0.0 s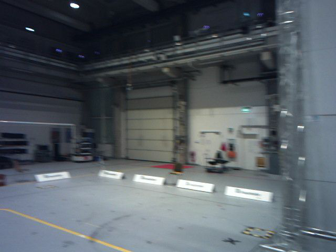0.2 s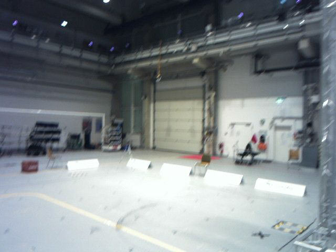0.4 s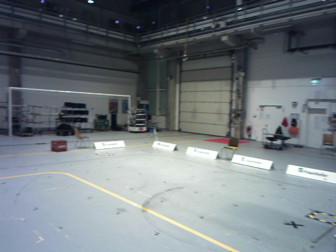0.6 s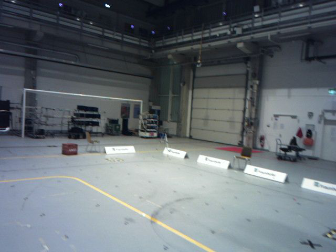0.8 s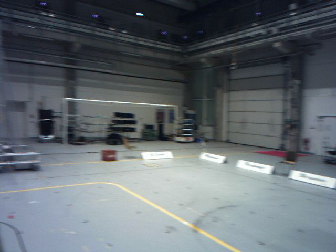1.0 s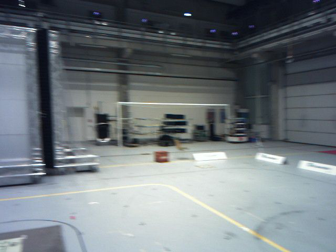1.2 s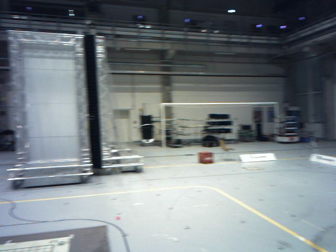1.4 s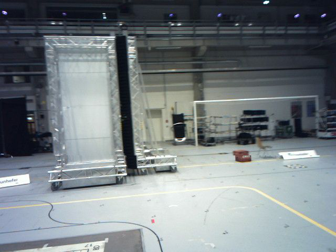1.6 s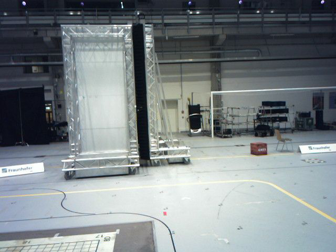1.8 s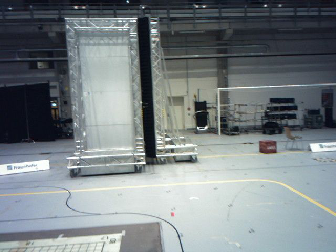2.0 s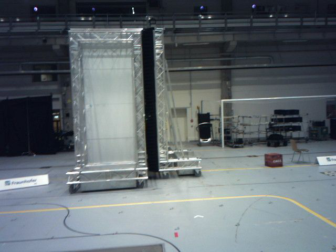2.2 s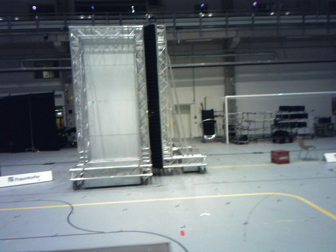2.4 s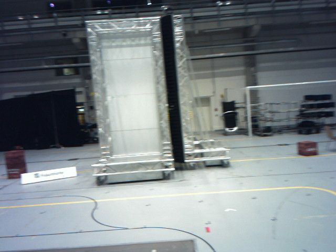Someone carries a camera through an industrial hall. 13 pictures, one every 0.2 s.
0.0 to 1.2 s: The camera swings to its left by about 35 degrees, and the scene slides to the right. It travels forward, about 1 m.
1.2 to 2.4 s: The scene slides to the right, as the camera pans about 20 degrees to its left. It travels forward, about 1 m, so what stands in front looms larger. It loses speed.
The film runs forward here.
